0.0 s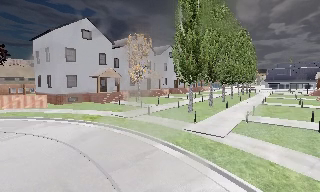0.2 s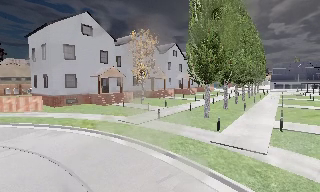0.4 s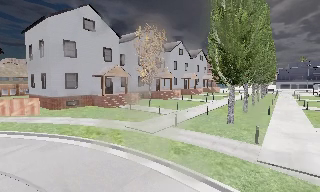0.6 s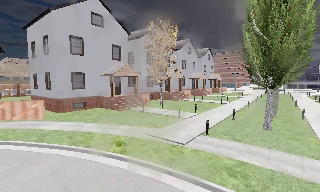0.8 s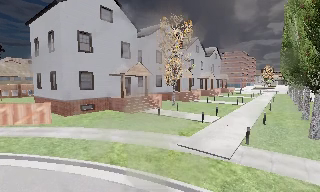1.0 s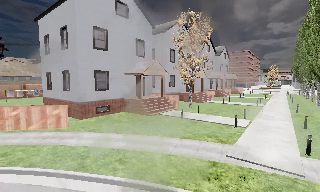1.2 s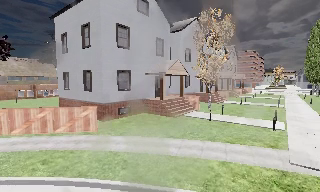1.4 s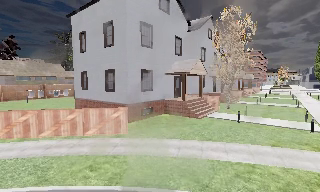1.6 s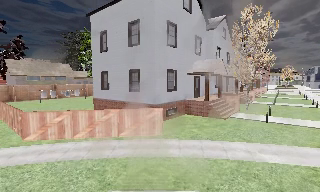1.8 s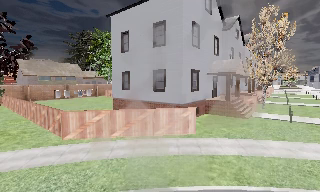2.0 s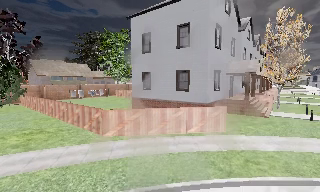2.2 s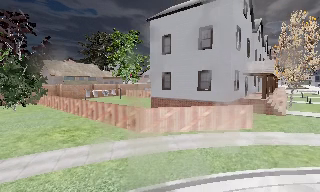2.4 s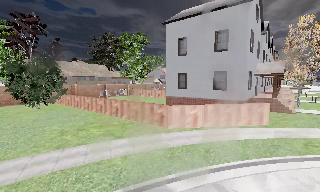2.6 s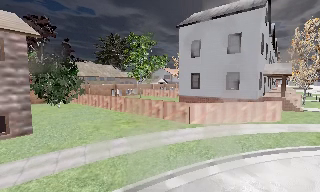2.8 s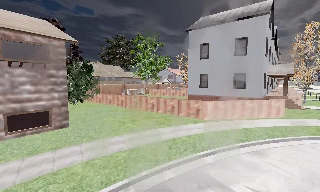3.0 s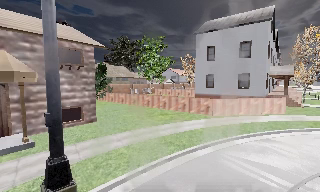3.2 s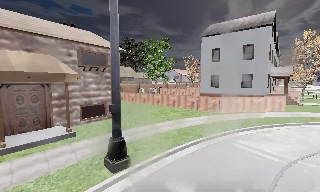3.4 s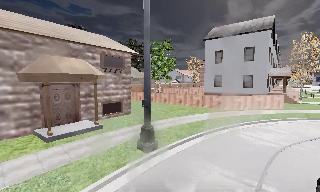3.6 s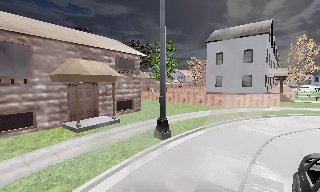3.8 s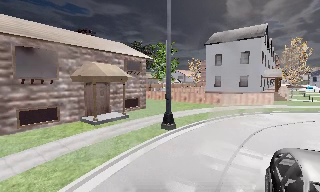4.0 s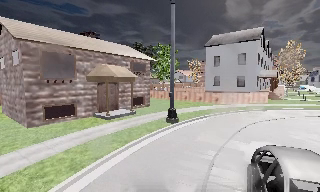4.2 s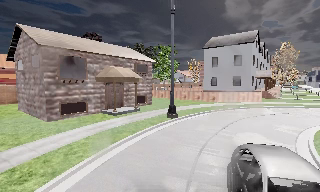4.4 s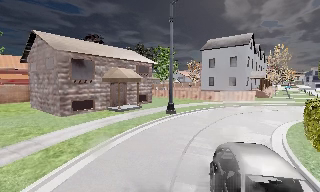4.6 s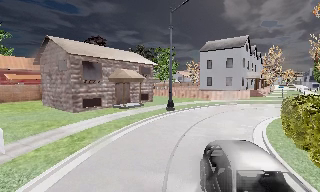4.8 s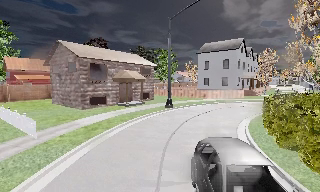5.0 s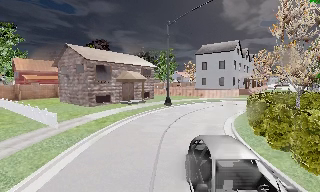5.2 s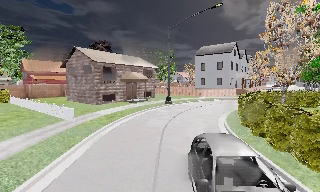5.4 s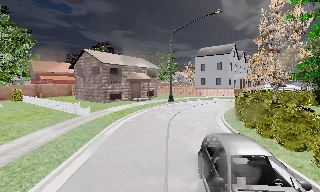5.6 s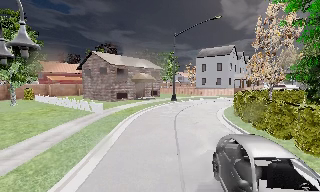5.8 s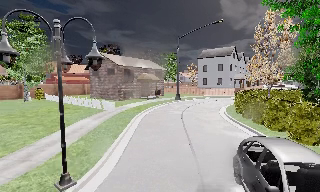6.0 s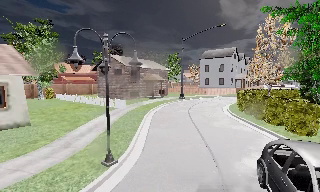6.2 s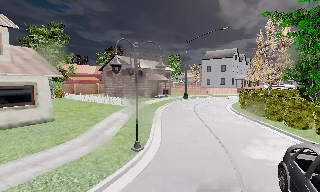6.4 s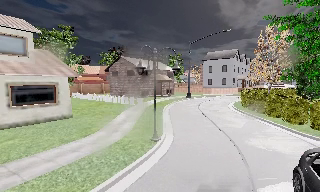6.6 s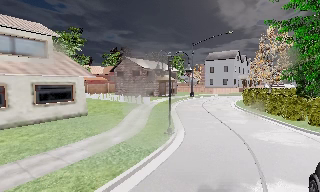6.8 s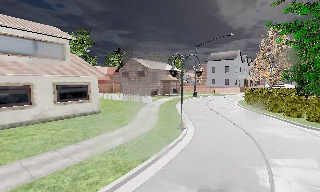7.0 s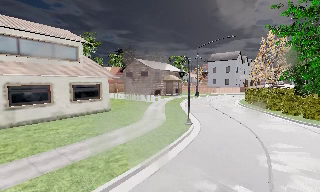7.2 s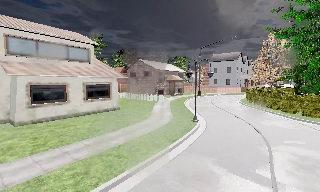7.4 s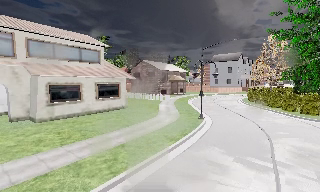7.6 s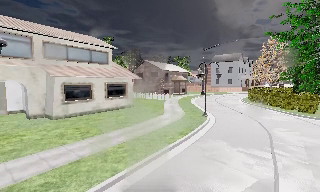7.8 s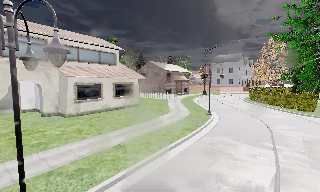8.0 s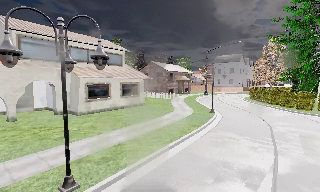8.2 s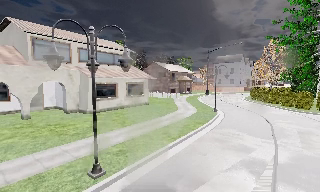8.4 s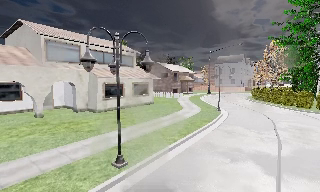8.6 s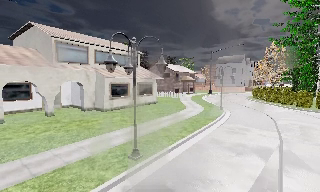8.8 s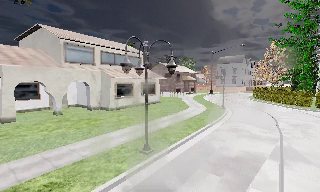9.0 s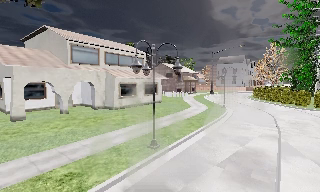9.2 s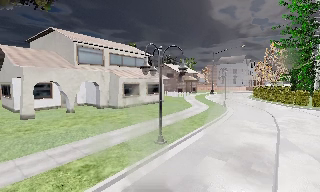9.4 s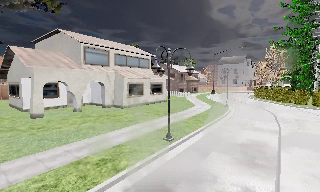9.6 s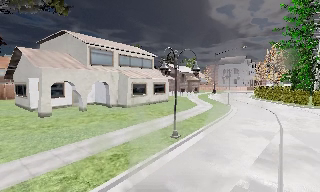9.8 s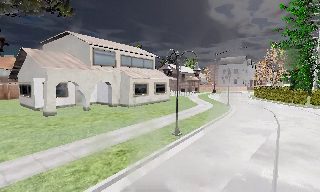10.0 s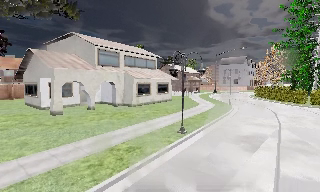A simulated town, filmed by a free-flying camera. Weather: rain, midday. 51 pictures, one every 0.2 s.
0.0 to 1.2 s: The camera travels to its left and forward, about 13 m, so close, fixed things drift to the right.
1.2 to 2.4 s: The camera travels to its left, about 12 m, so close, fixed things drift to the right.
2.4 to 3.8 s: The camera travels backward and to its left, about 12 m, so what stands in front gets smaller.
3.8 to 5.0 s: The camera travels backward, about 10 m, so what stands in front gets smaller.
5.0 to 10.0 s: The camera travels backward and to its left, about 25 m, so what stands in front gets smaller. It loses speed.
The film runs forward here.
